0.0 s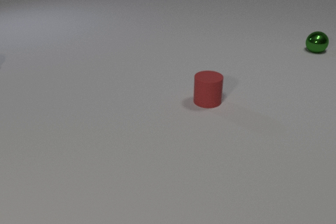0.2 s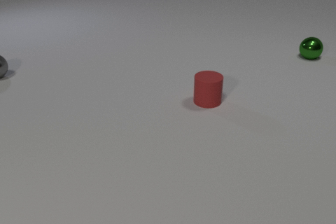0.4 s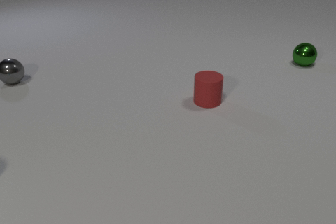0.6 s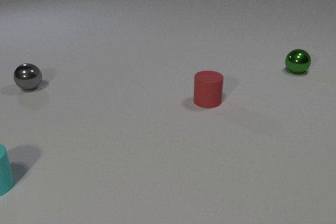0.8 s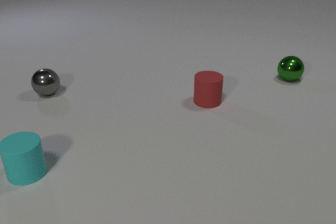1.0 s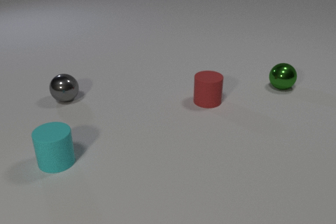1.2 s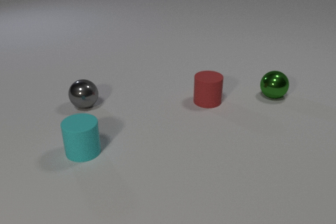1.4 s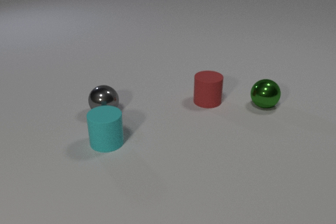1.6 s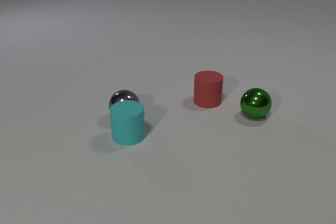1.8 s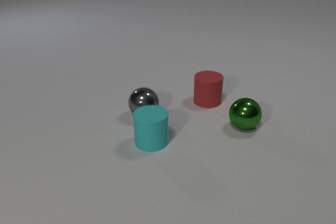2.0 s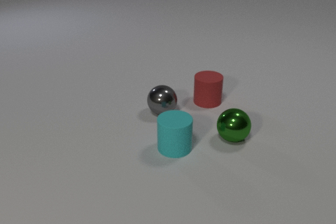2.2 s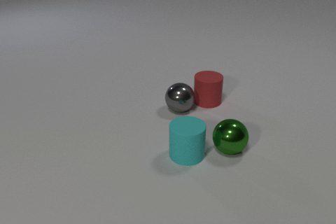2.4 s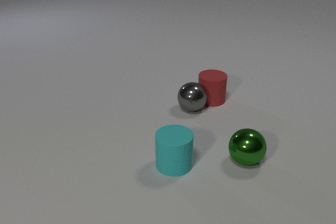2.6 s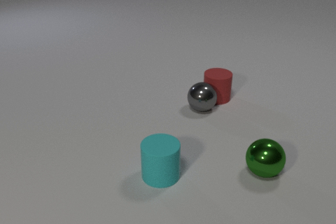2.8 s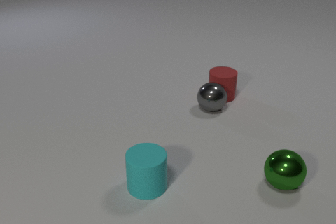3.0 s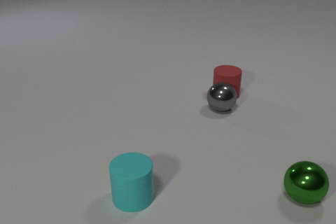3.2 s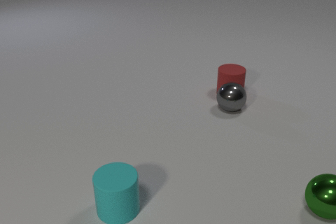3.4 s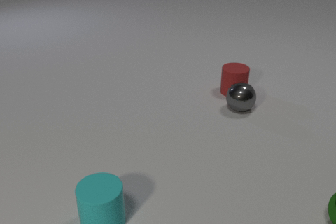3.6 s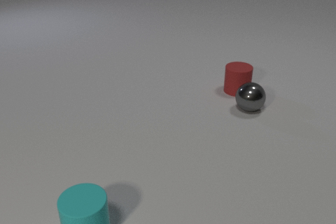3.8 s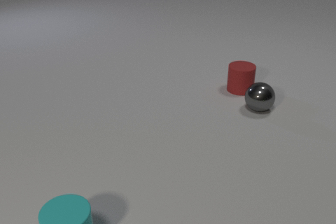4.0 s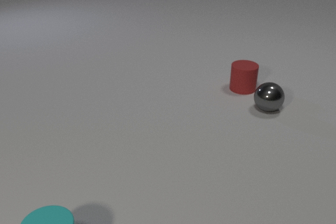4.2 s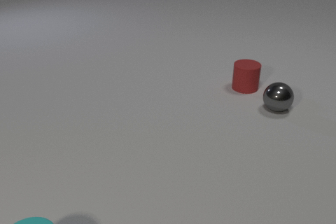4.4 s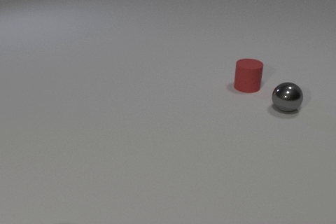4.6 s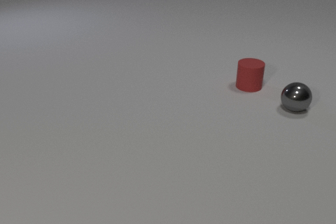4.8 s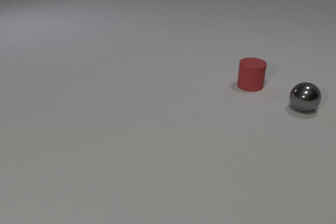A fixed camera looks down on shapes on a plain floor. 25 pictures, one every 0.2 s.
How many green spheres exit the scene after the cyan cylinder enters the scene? 1.
What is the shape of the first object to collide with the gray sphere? cylinder.
How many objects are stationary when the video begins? 1.
0.0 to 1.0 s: The gray metal sphere comes in at the left edge, rolls toward the camera and to the right. The cyan rubber cylinder comes in at the left edge, slides to the right. The green metal sphere rolls toward the camera.
1.0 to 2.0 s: The gray metal sphere rolls to the right and toward the camera. The cyan rubber cylinder slides to the right. The green metal sphere rolls toward the camera. The gray metal sphere and the cyan rubber cylinder collide.
2.0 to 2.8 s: The gray metal sphere rolls to the right. The cyan rubber cylinder slides toward the camera and to the left. The red rubber cylinder slides to the right and away from the camera. The green metal sphere rolls toward the camera and to the right. The cyan rubber cylinder and the green metal sphere collide. The gray metal sphere and the red rubber cylinder collide.
2.8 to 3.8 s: The gray metal sphere rolls to the right. The cyan rubber cylinder slides to the left and toward the camera. The red rubber cylinder slides to the right and away from the camera. The green metal sphere rolls to the right and toward the camera, leaves at the right edge.
3.8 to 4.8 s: The gray metal sphere rolls to the right. The cyan rubber cylinder slides to the left and toward the camera, leaves at the bottom edge. The red rubber cylinder slides away from the camera and to the right.
